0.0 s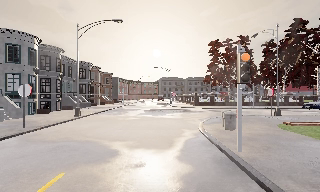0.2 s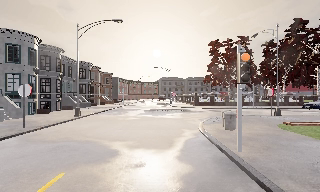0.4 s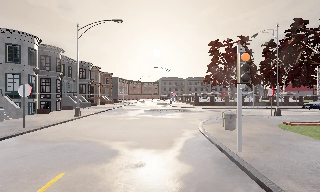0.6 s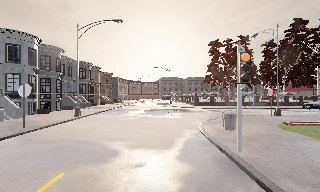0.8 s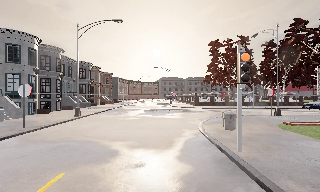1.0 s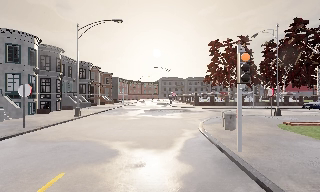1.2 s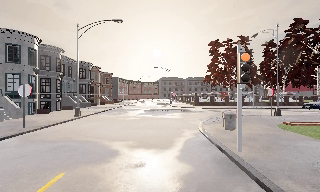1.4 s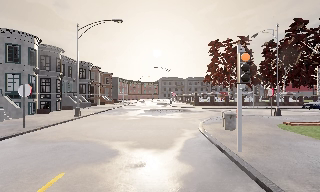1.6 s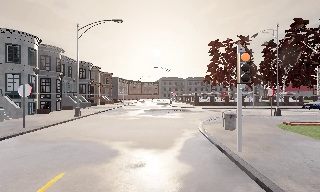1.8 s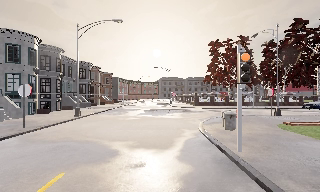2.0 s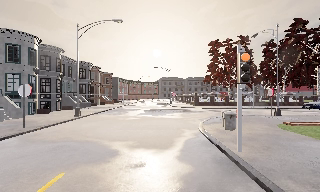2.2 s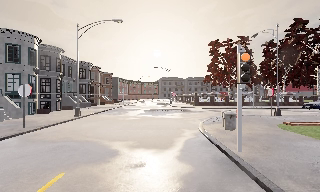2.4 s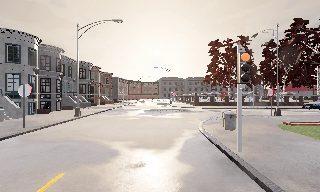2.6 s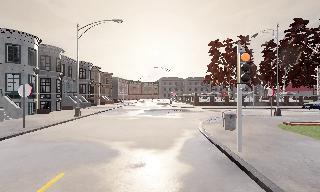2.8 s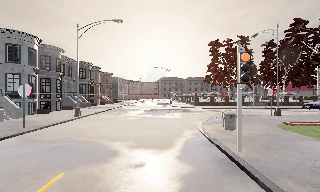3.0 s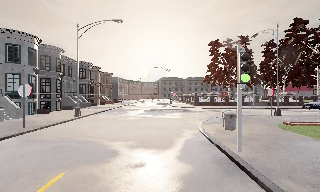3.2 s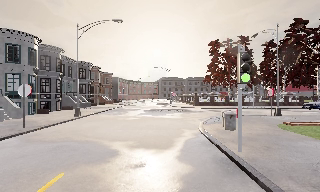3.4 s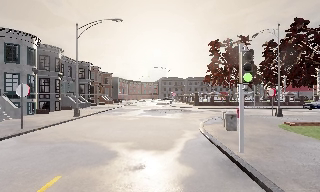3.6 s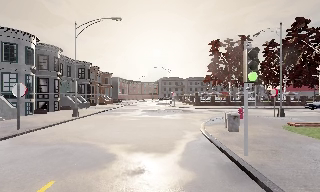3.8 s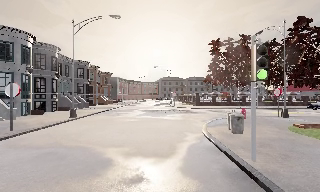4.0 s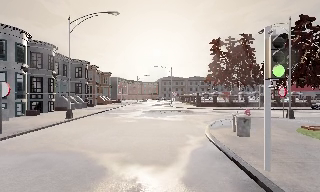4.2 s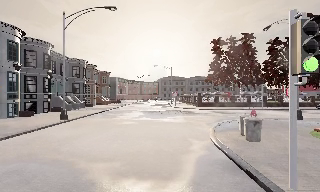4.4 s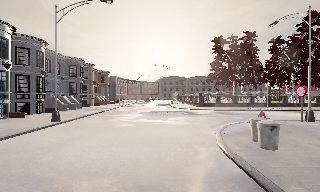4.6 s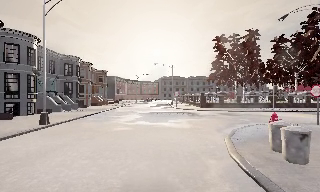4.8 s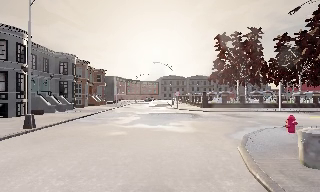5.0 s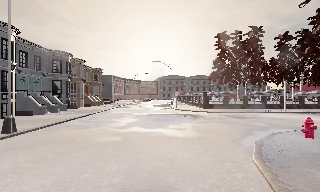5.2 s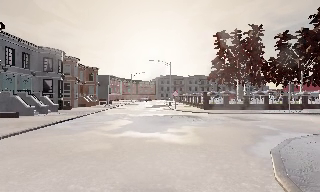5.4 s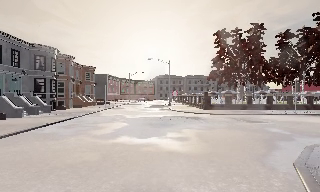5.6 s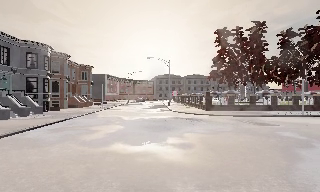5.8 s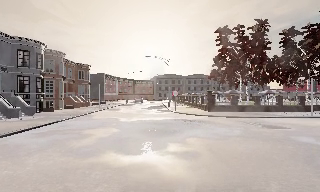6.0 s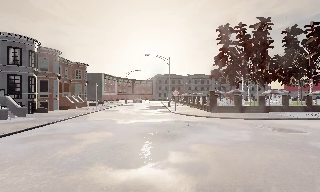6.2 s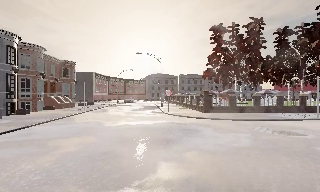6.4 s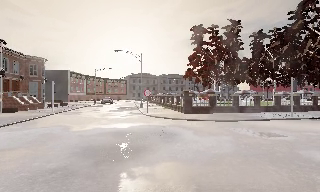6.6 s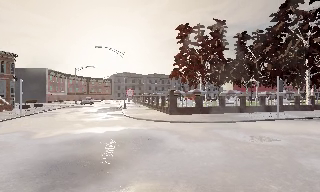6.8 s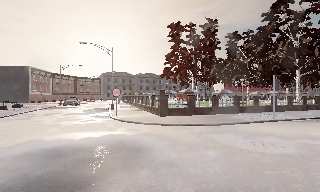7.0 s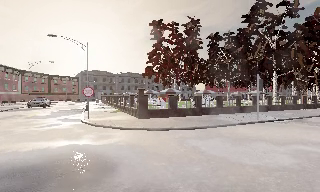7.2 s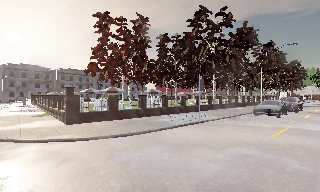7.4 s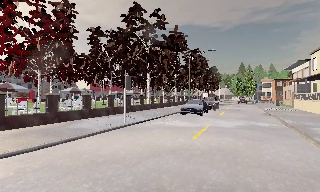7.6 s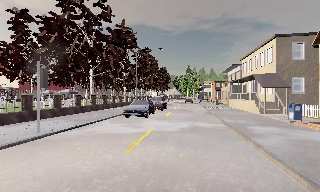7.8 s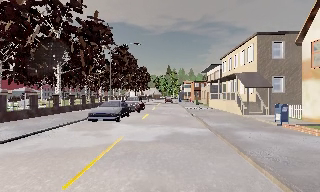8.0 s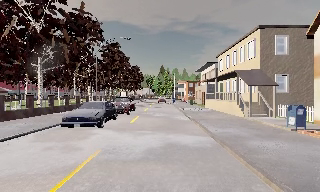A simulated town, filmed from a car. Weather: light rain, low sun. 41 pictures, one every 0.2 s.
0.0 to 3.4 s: The camera keeps its place and its aim.
3.4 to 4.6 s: The camera travels forward, about 3.5 m, so what stands in front looms larger. It gains speed.
4.6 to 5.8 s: The camera travels forward, about 6 m, so what stands in front looms larger.
5.8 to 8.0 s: The camera pans to its right, which is clockwise from overhead, by about 90 degrees. It travels forward, about 14 m. It gains speed.
The film runs forward here.
